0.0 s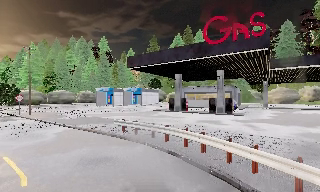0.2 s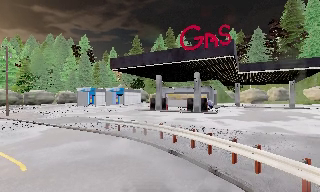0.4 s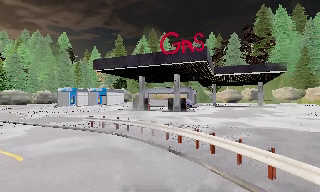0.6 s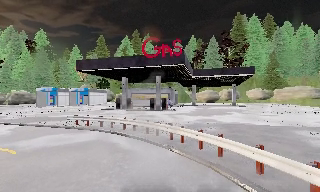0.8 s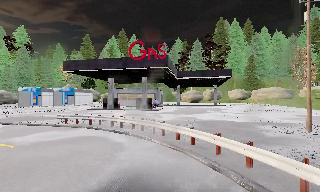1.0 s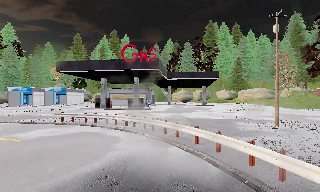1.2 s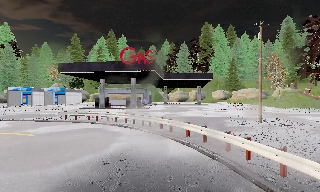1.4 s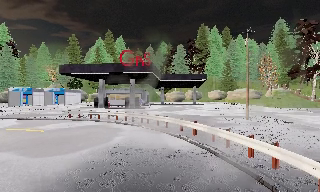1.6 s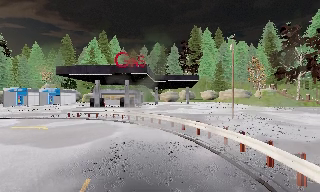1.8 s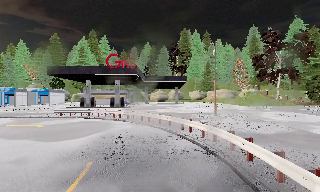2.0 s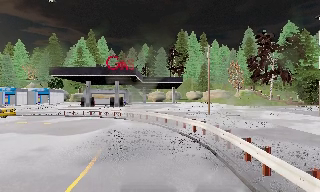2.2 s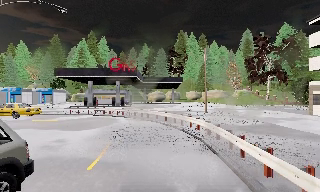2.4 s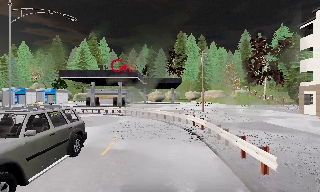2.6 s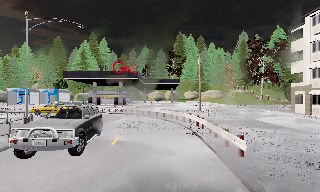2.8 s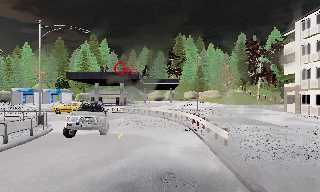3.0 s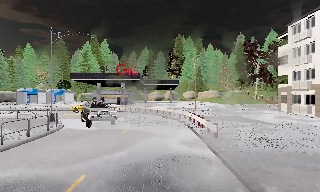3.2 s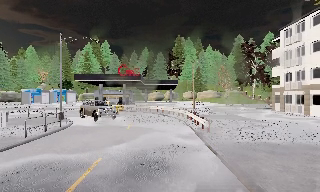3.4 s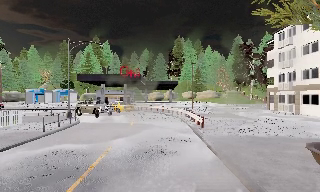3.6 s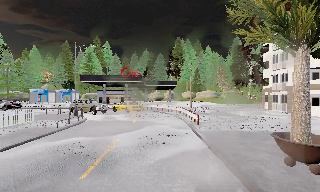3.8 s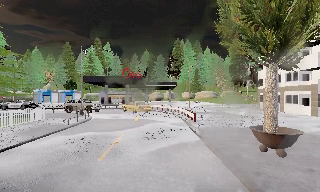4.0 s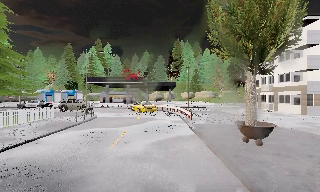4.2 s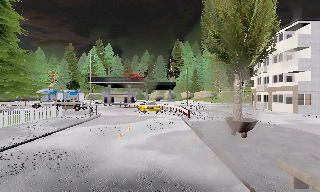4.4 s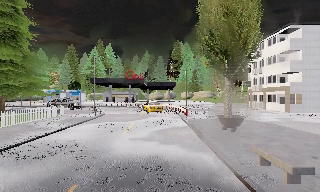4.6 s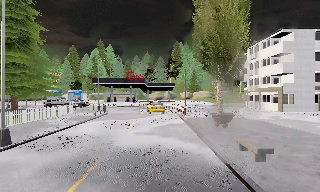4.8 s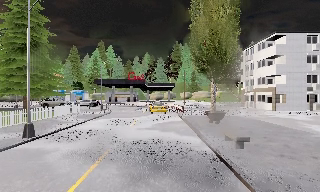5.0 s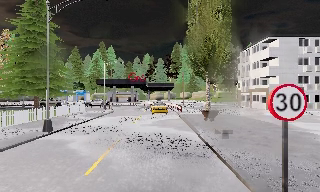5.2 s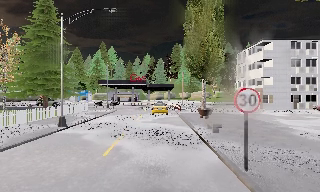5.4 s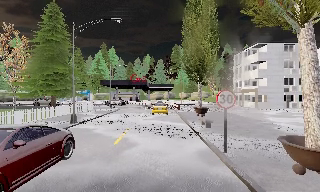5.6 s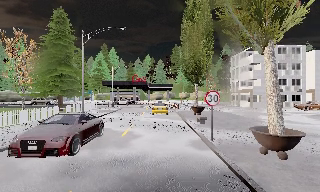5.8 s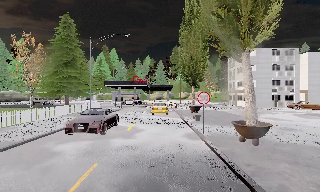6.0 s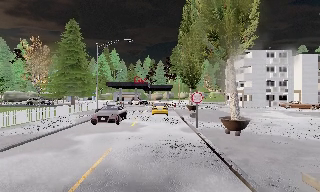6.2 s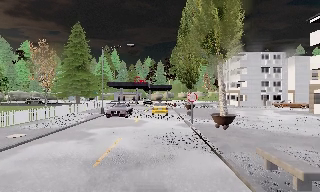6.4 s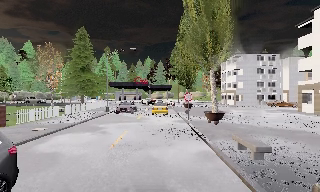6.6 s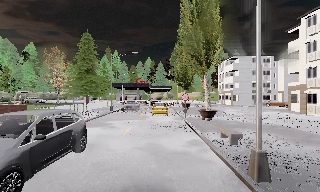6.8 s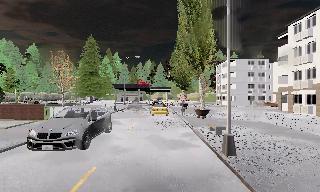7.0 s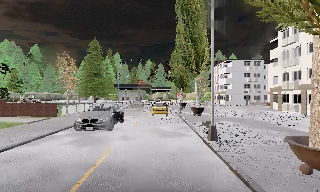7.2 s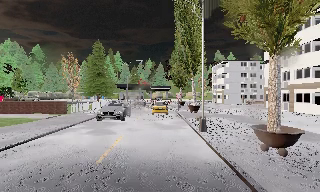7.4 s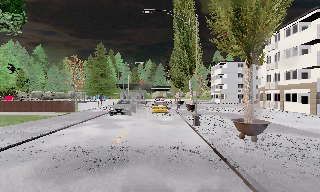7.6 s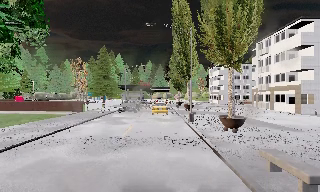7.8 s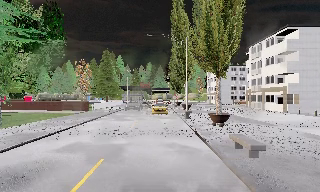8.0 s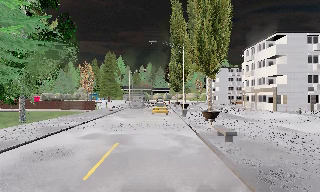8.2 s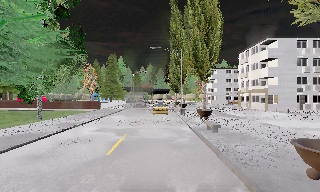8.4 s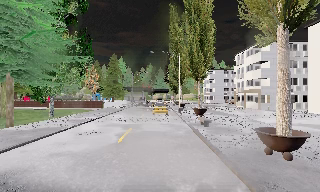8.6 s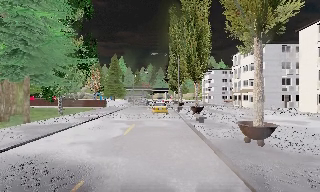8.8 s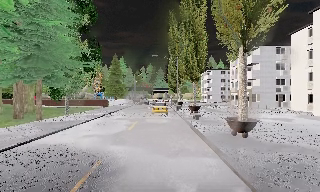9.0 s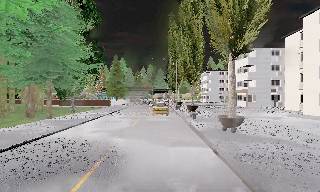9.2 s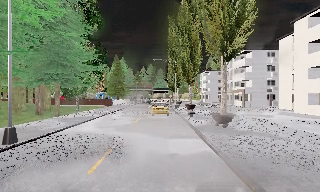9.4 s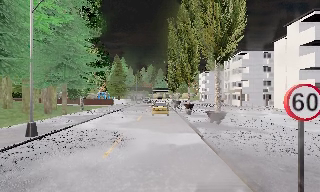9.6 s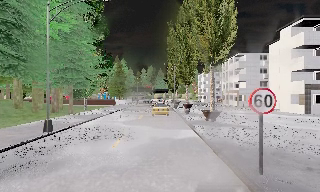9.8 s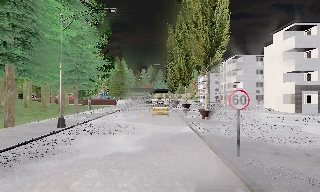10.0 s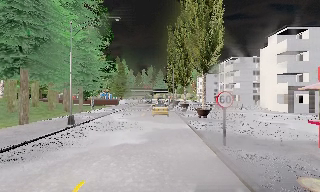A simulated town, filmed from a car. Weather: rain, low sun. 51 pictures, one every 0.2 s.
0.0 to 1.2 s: The scene slides to the left, as the camera pans about 25 degrees to its right. It travels backward, about 7 m, so what stands in front gets smaller.
1.2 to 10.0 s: The camera travels backward, about 60 m, so what stands in front gets smaller.
The film runs backward here.
